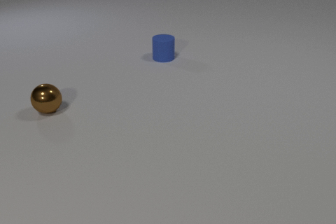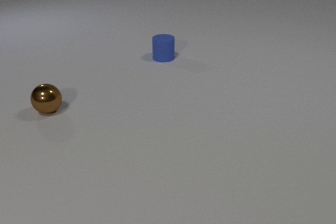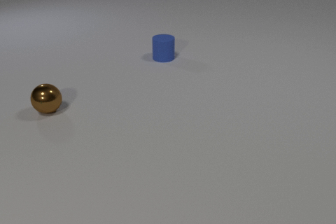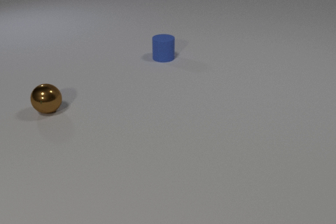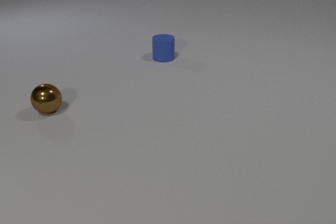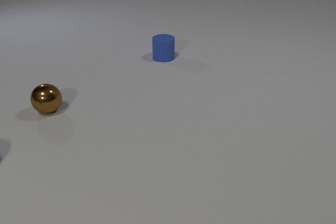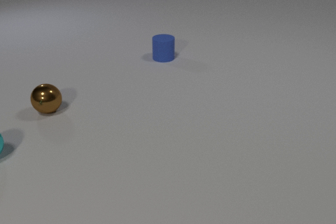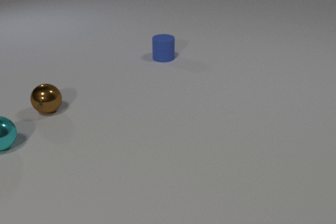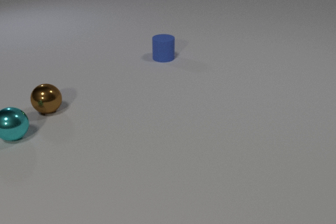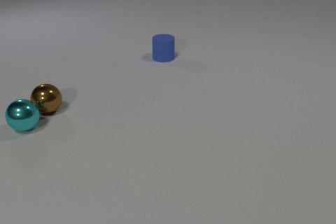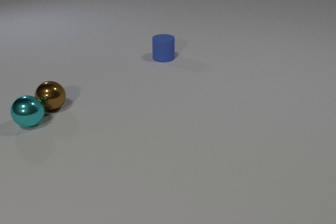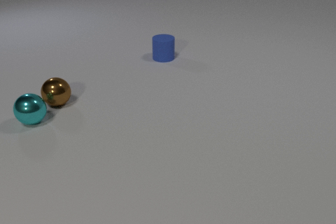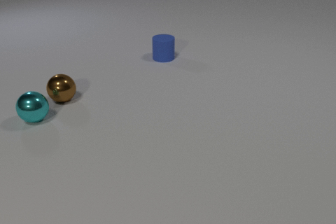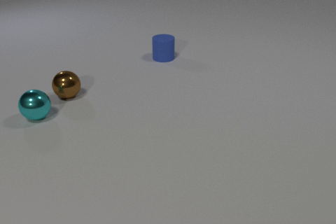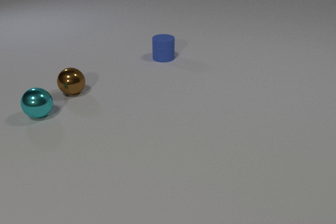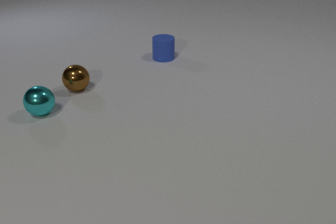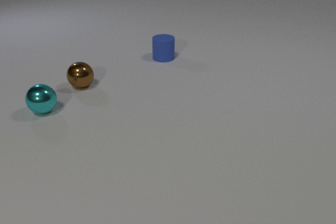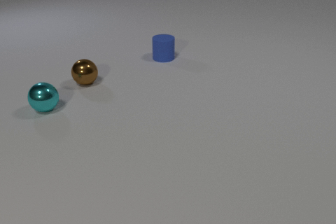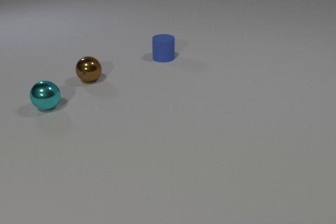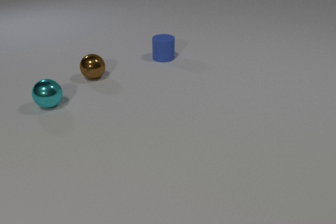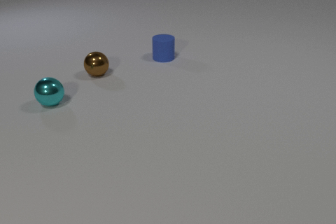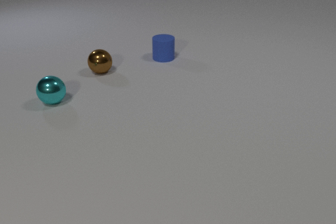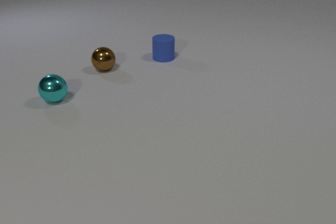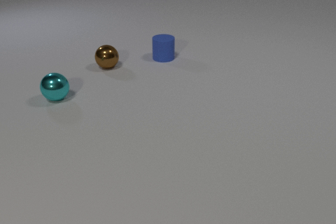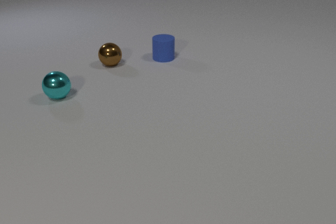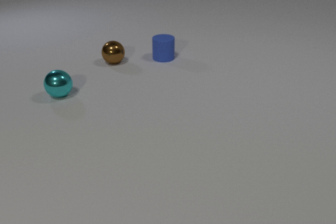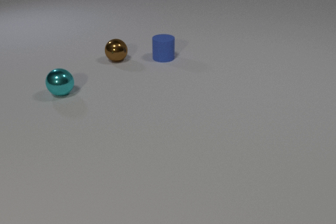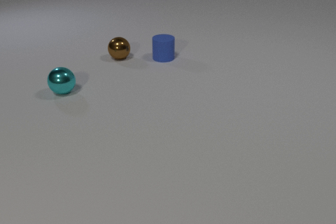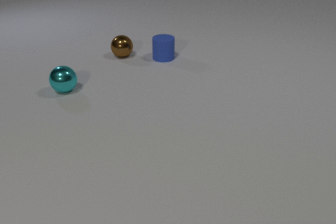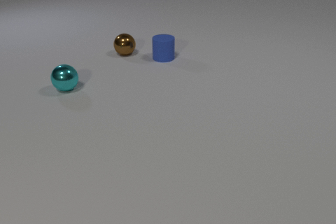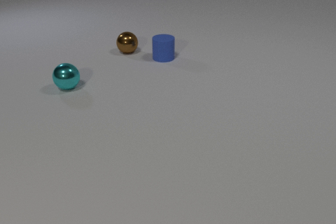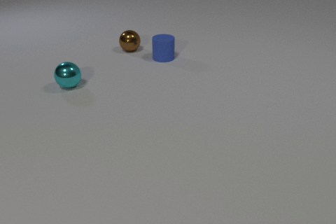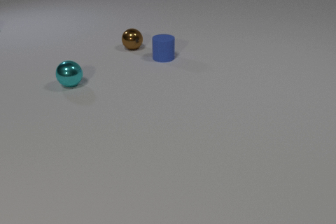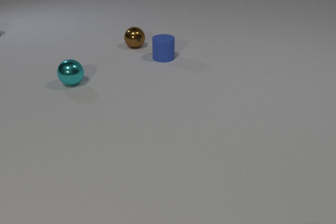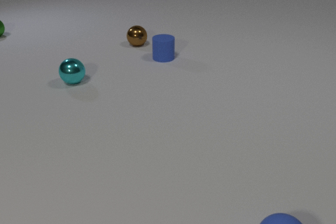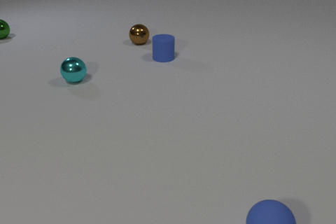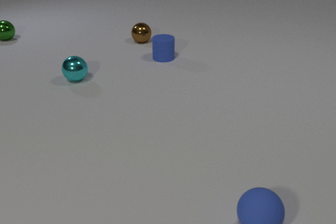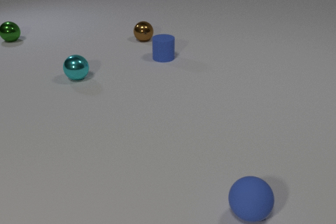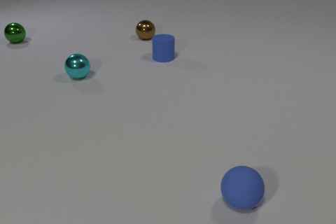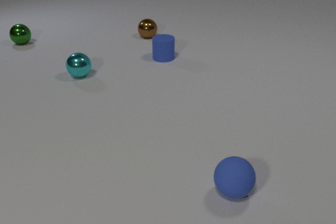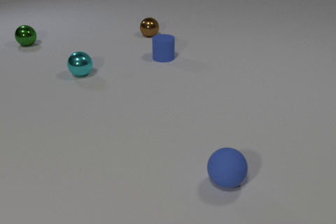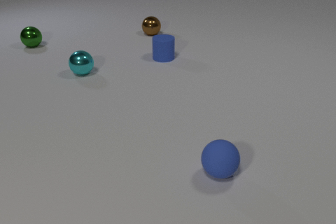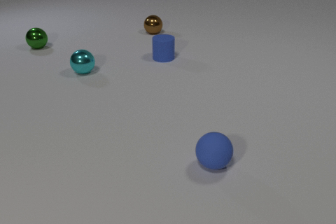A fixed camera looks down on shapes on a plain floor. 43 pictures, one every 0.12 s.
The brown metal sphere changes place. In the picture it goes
away from the camera.
The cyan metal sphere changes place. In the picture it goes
away from the camera.
0.00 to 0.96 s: The cyan metal sphere comes in at the left edge, rolls away from the camera and to the right.
0.96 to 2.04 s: The cyan metal sphere rolls away from the camera and to the right. The brown metal sphere rolls away from the camera and to the right. The cyan metal sphere and the brown metal sphere collide.
2.04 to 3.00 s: The cyan metal sphere rolls away from the camera and to the right. The brown metal sphere rolls away from the camera and to the right.
3.00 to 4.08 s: The cyan metal sphere rolls away from the camera and to the right. The brown metal sphere rolls away from the camera and to the right. The green metal sphere comes in at the left edge, rolls toward the camera. The blue rubber sphere comes in at the bottom edge, rolls away from the camera.
4.08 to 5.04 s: The cyan metal sphere rolls away from the camera and to the right. The brown metal sphere rolls away from the camera and to the right. The green metal sphere rolls toward the camera and to the right. The blue rubber sphere rolls away from the camera and to the left.
What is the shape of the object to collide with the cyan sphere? sphere.
What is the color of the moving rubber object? blue.
What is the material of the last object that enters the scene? rubber.
